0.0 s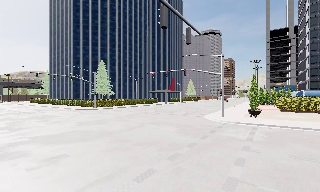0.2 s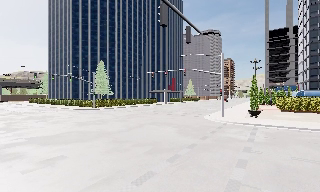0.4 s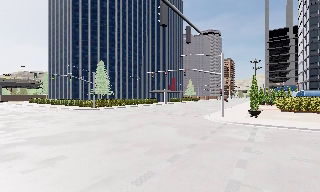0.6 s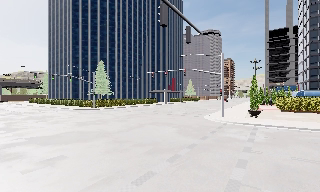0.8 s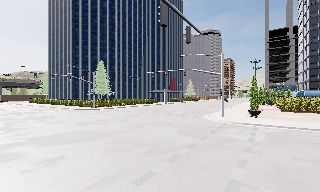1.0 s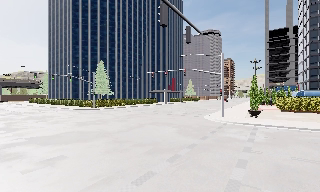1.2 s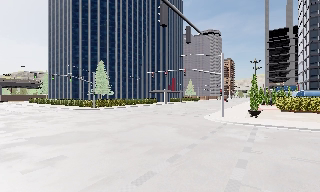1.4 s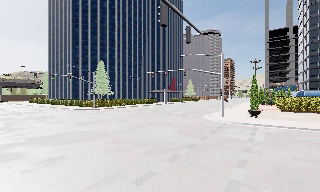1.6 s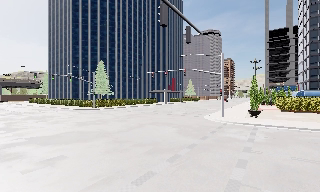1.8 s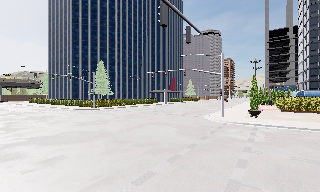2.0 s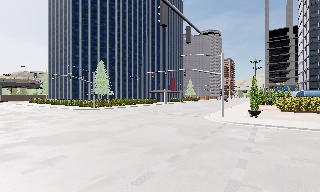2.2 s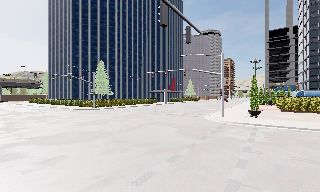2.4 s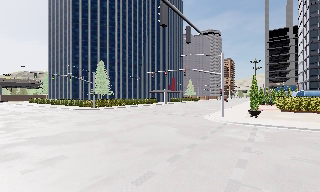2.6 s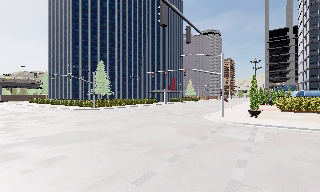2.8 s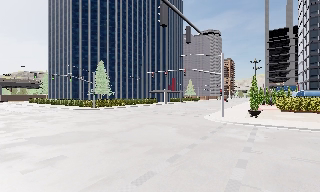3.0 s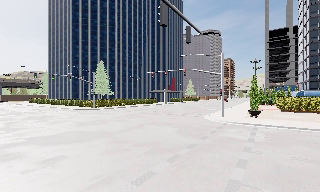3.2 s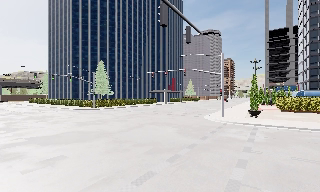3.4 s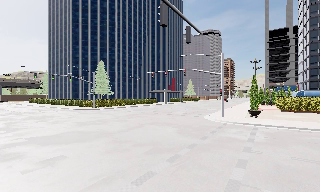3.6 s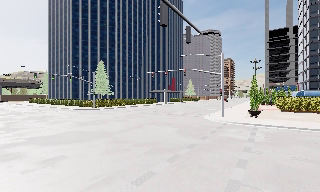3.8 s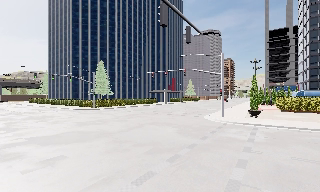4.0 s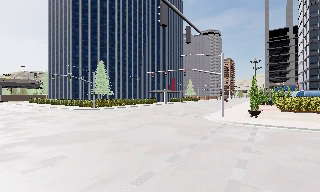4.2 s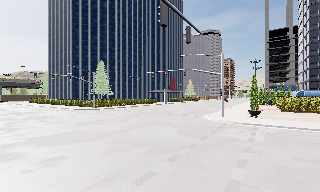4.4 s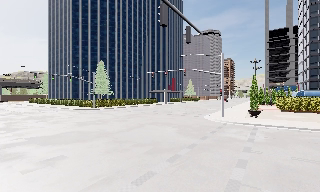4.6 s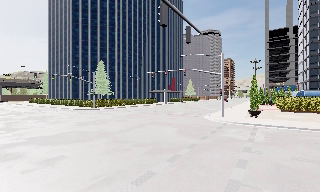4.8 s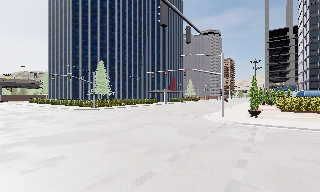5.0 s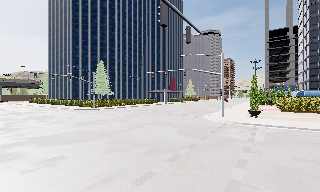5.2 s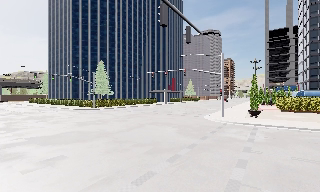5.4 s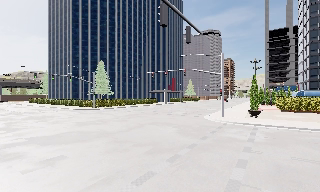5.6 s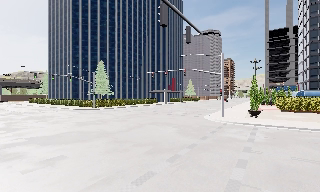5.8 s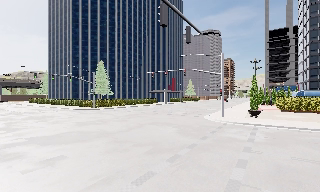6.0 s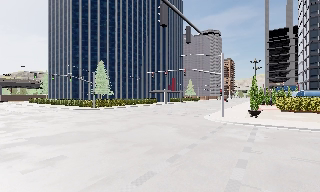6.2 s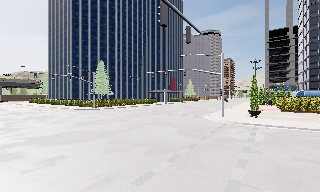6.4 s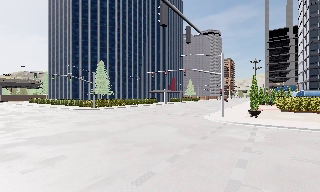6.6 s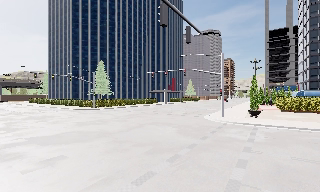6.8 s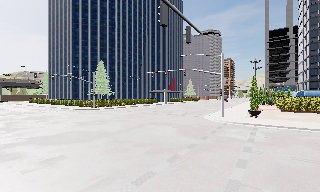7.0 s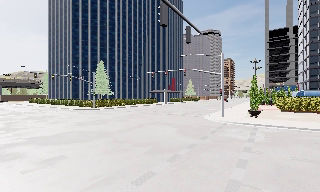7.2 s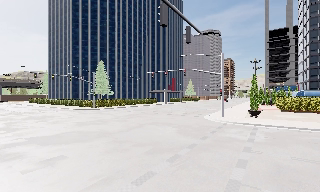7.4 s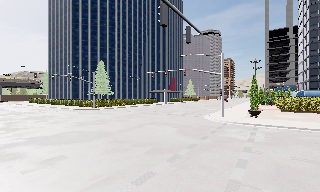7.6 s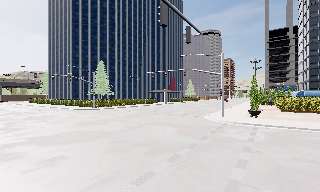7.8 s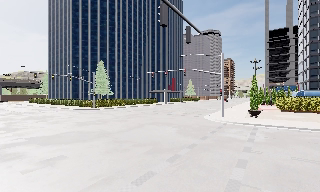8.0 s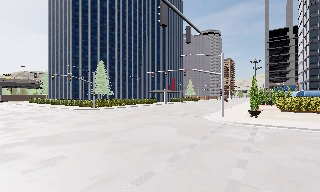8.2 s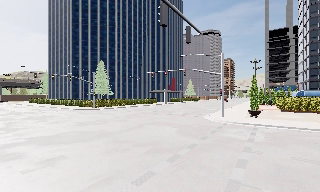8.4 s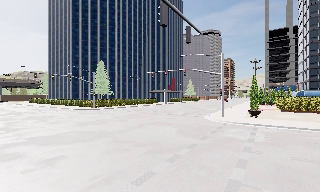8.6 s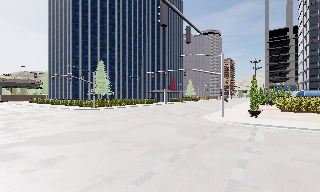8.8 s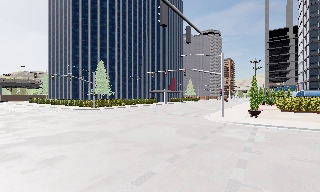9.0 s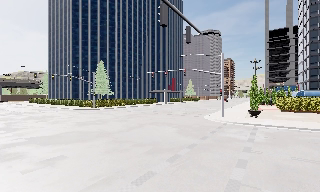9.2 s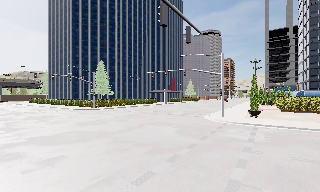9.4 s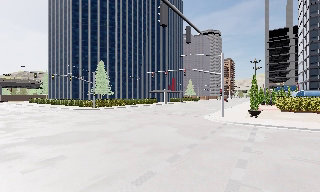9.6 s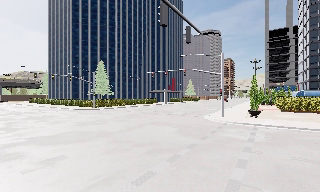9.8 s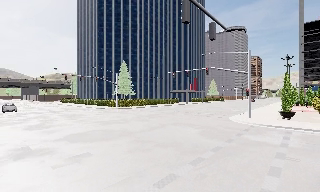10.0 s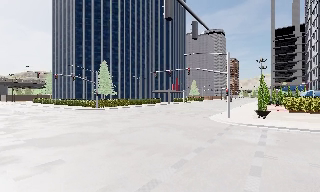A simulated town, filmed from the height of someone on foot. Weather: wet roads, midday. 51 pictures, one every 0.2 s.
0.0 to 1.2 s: The camera shifts only a little, or ends up much as it began.
1.2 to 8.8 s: The camera keeps its place and its aim.
8.8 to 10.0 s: The camera travels forward, about 0.5 m, so what stands in front looms larger. It gains speed.
The film runs forward here.
